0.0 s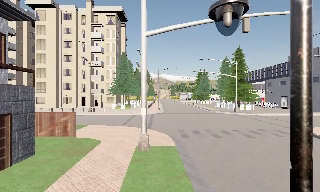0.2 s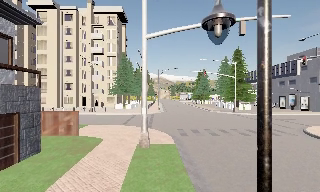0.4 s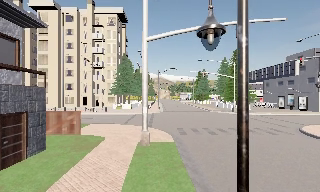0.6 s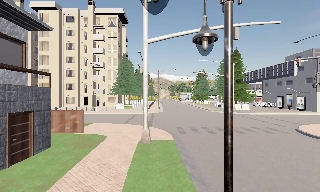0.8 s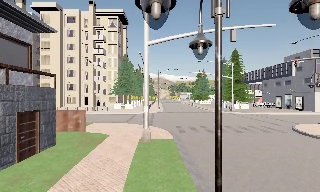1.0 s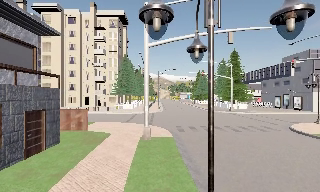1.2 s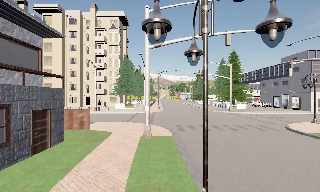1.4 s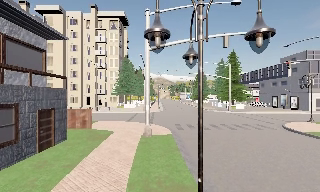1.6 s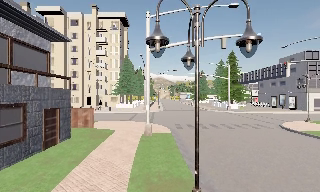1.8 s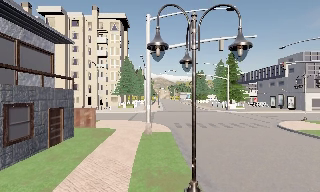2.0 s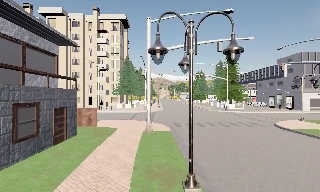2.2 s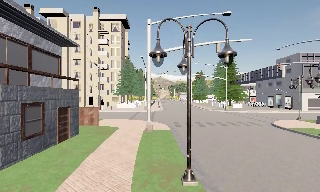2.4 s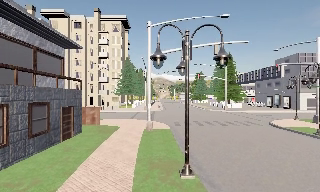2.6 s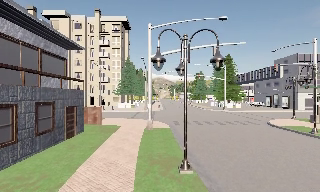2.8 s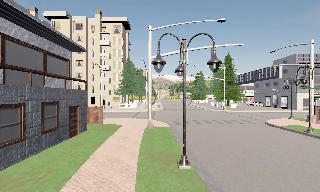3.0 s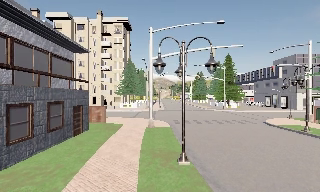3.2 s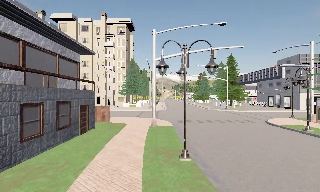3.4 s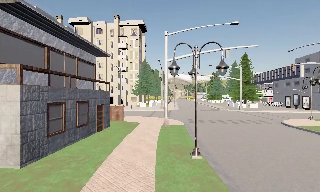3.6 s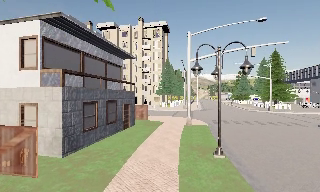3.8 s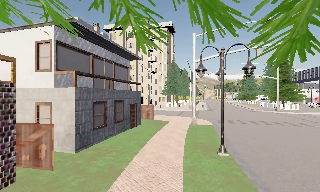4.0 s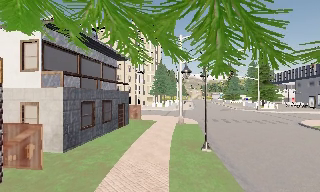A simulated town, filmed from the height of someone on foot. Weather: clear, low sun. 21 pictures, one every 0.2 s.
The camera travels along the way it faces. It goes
backward.
0.0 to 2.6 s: The camera travels backward, about 4.5 m, so what stands in front gets smaller.
2.6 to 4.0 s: The camera swings to its left by about 10 degrees, and the scene slides to the right. It travels backward, about 2.5 m, so what stands in front gets smaller.
The film runs backward here.
